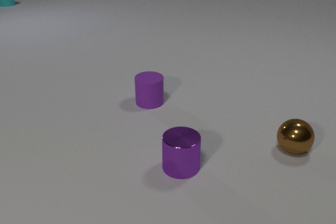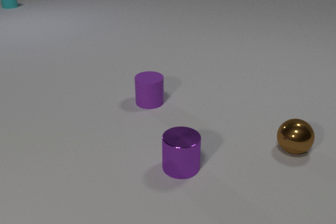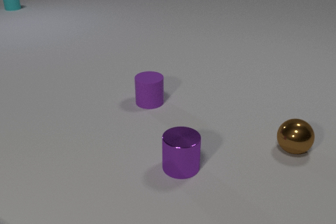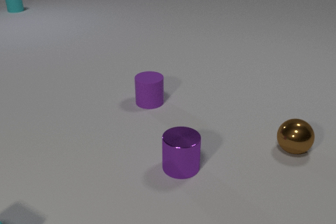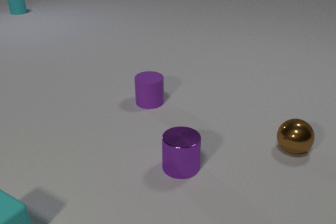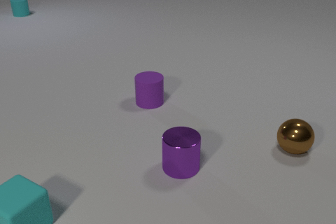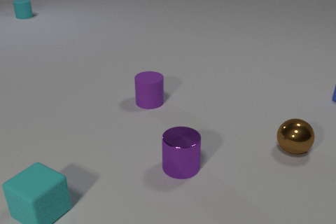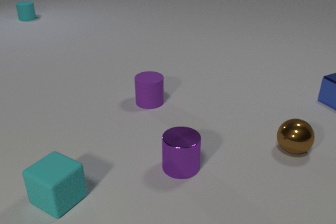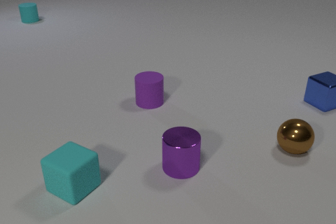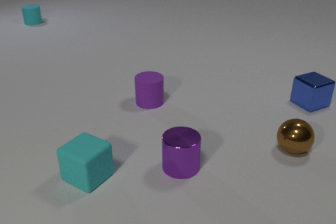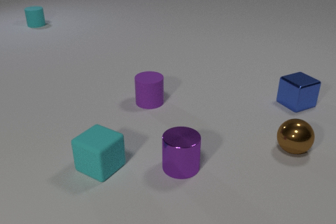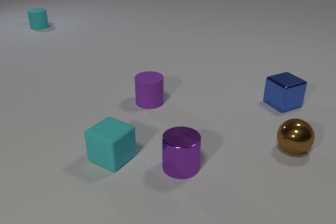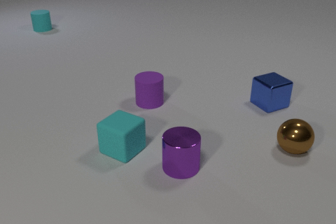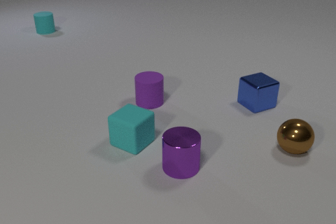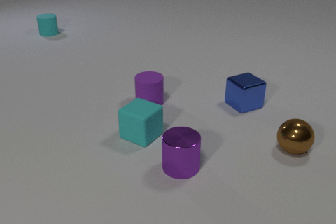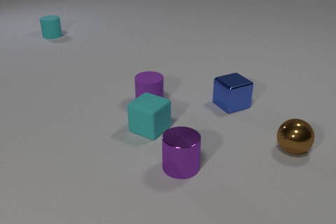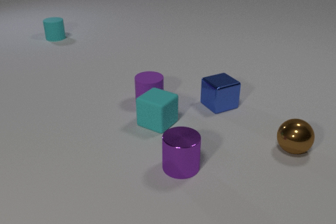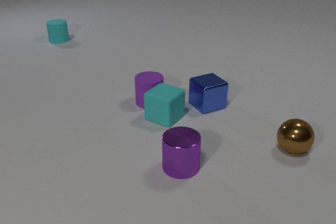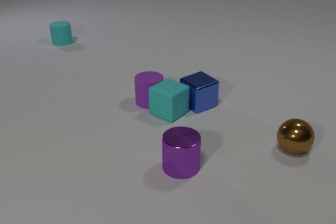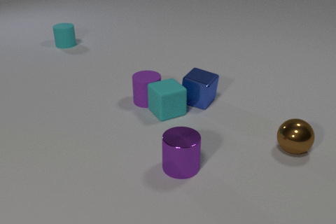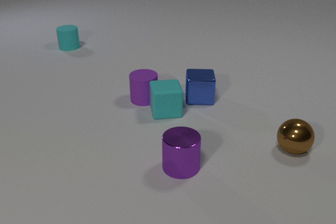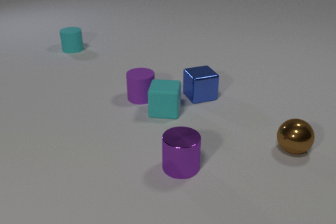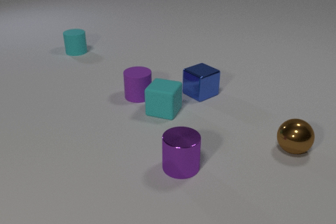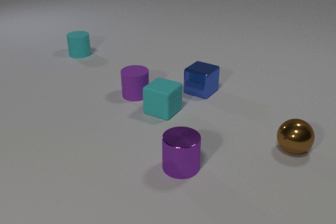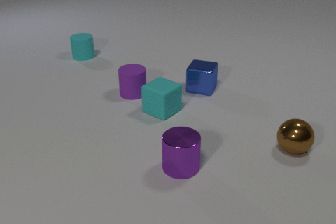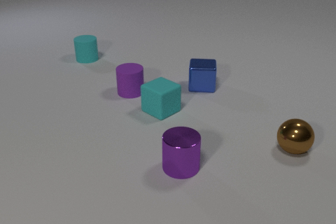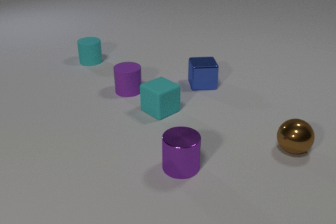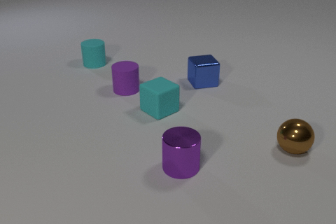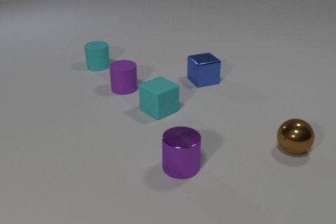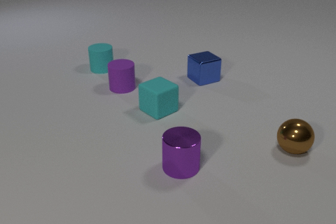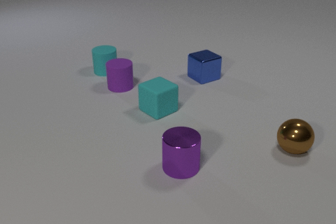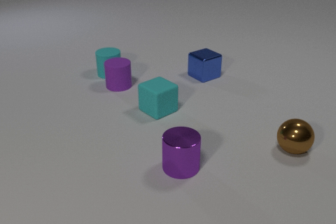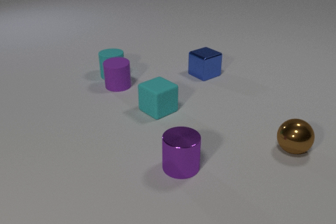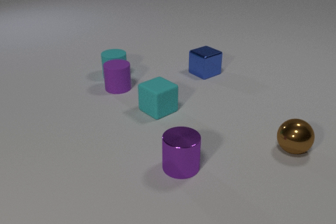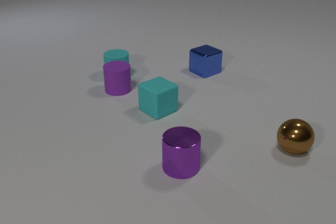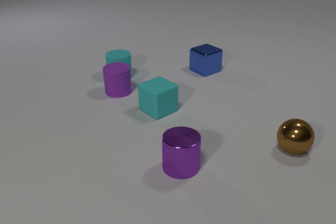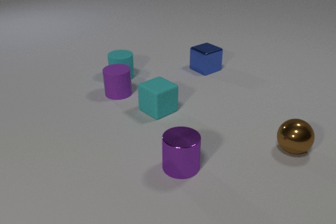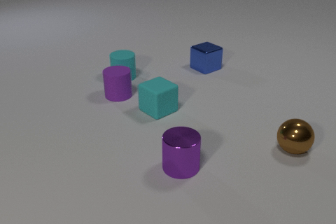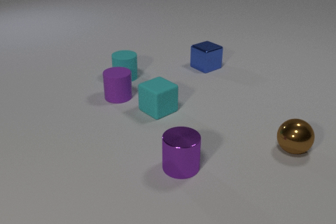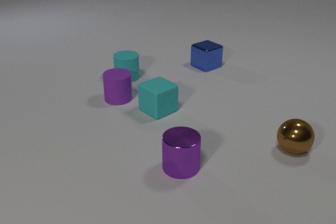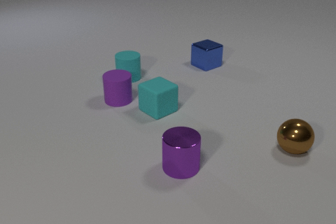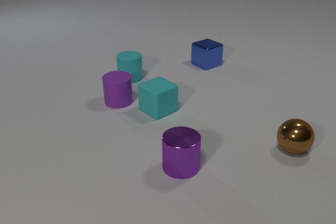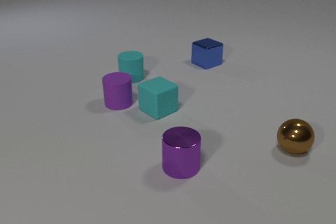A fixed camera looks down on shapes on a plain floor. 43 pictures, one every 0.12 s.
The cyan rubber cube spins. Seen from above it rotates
clockwise.
The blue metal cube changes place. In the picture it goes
to the left.
0.00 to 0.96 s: The cyan rubber cube comes in at the bottom edge, slides to the right and away from the camera. The blue metal cube comes in at the right edge, slides to the left and toward the camera. The cyan rubber cylinder slides toward the camera.
0.96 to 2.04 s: The cyan rubber cube slides away from the camera and to the right. The blue metal cube slides to the left. The cyan rubber cylinder slides toward the camera.
2.04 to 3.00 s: The cyan rubber cube slides away from the camera, spins clockwise seen from above by about 105 degrees, its near face sliding to the left. The blue metal cube slides away from the camera, spins so that its near face slides to the right, counterclockwise seen from above. The purple rubber cylinder slides away from the camera and to the left. The cyan rubber cylinder slides toward the camera and to the right. The cyan rubber cube and the blue metal cube collide. The cyan rubber cube and the purple rubber cylinder collide.
3.00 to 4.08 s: The blue metal cube slides away from the camera, spins counterclockwise seen from above by about 45 degrees, its near face sliding to the right. The purple rubber cylinder slides to the left and away from the camera. The cyan rubber cylinder slides toward the camera and to the right. The purple rubber cylinder and the cyan rubber cylinder collide.
4.08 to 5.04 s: The blue metal cube slides away from the camera. The purple rubber cylinder slides toward the camera. The cyan rubber cylinder slides to the right and toward the camera.
What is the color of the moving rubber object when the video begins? cyan.
What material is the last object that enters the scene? metal.
Are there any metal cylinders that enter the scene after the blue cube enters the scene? no.
